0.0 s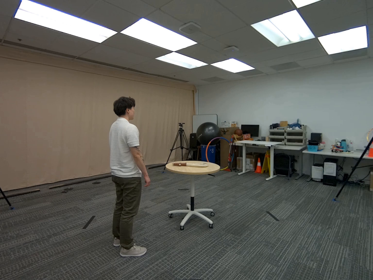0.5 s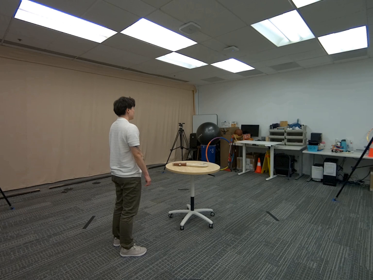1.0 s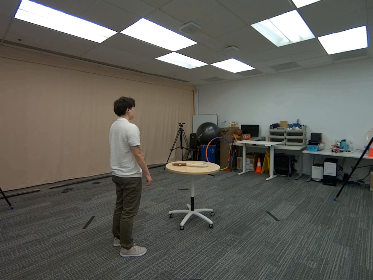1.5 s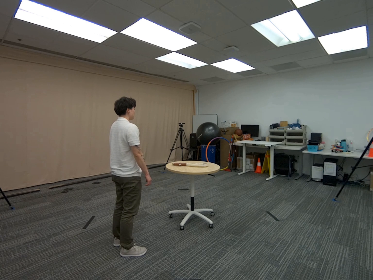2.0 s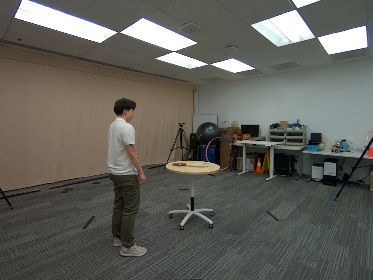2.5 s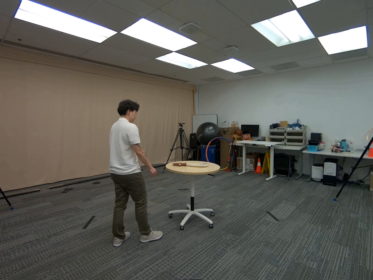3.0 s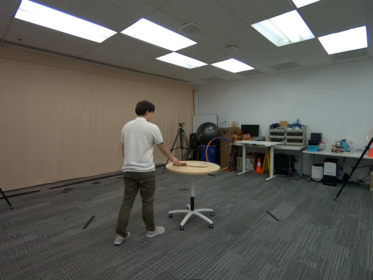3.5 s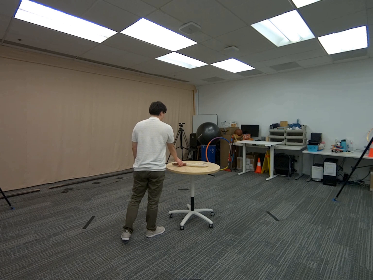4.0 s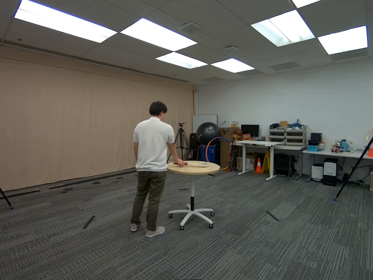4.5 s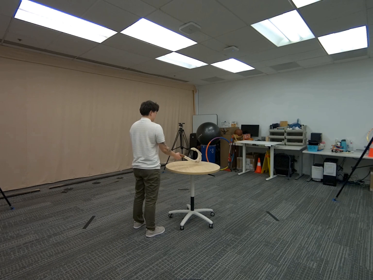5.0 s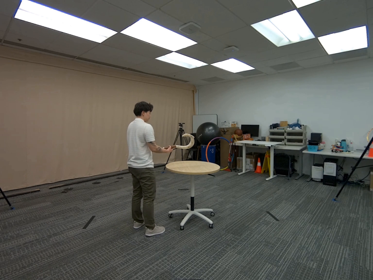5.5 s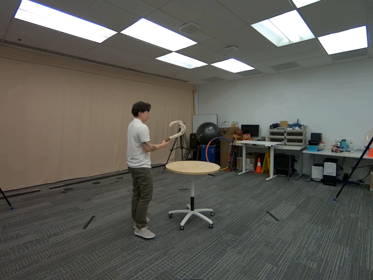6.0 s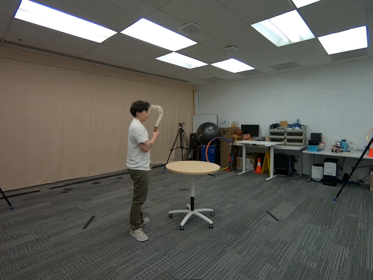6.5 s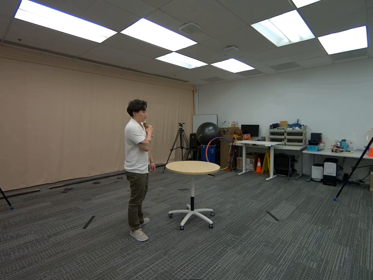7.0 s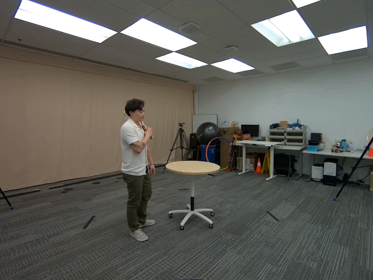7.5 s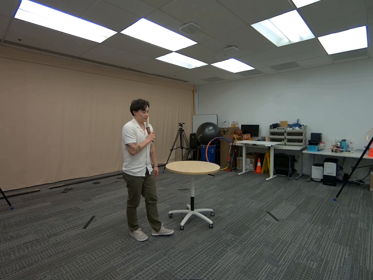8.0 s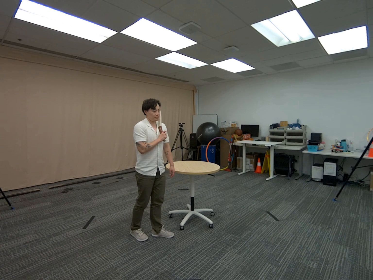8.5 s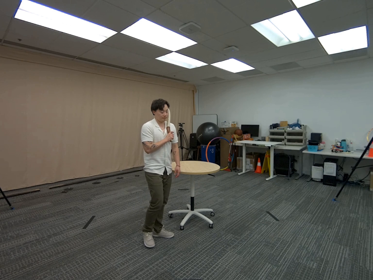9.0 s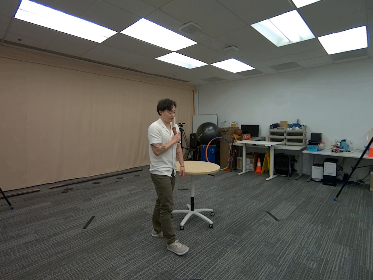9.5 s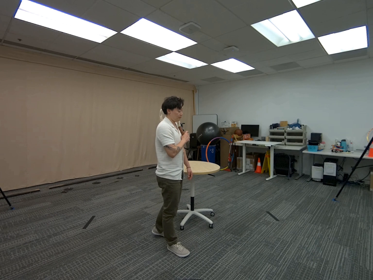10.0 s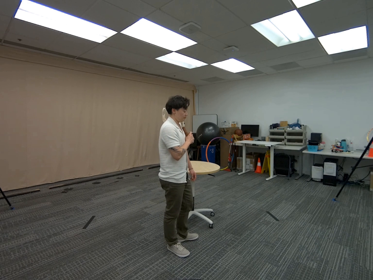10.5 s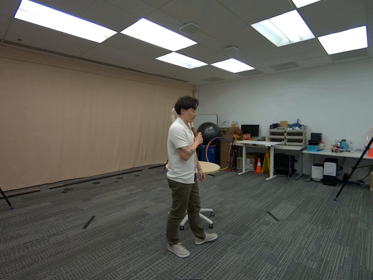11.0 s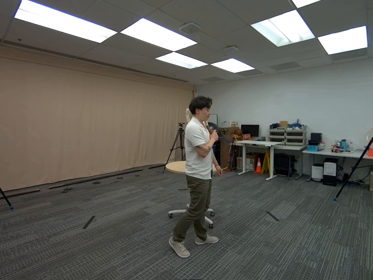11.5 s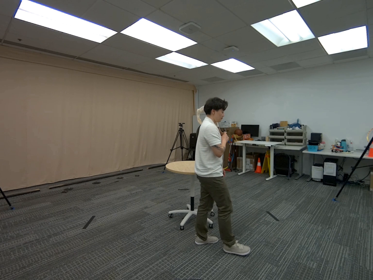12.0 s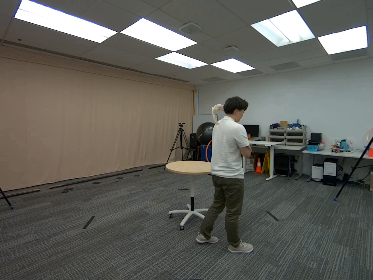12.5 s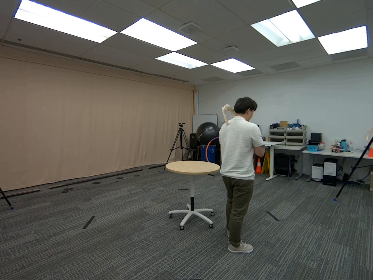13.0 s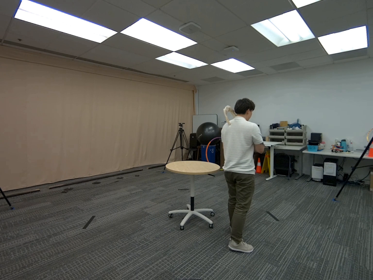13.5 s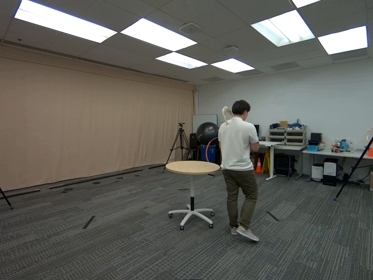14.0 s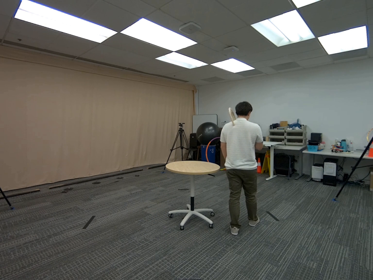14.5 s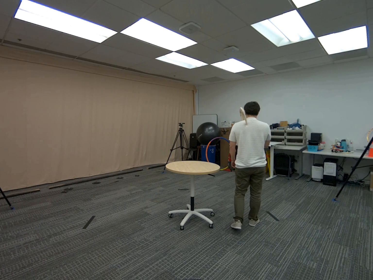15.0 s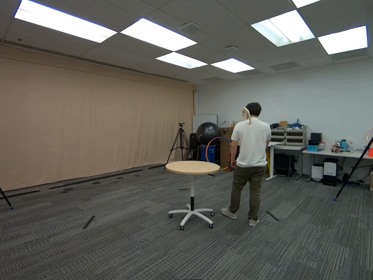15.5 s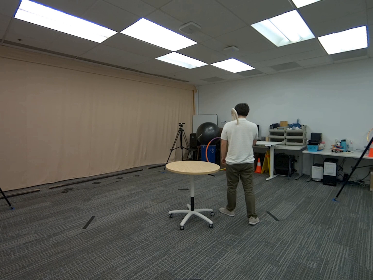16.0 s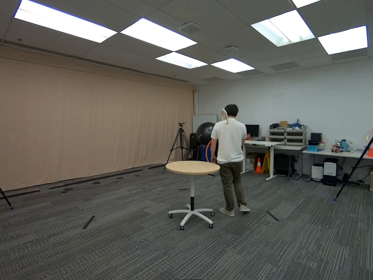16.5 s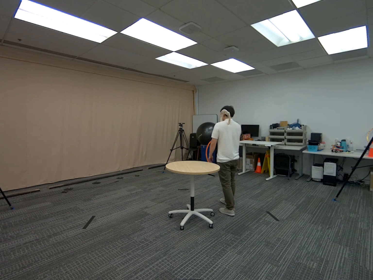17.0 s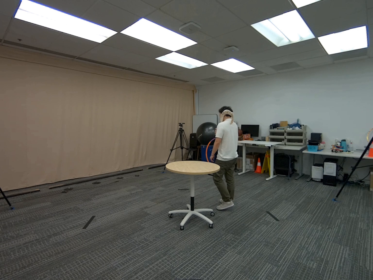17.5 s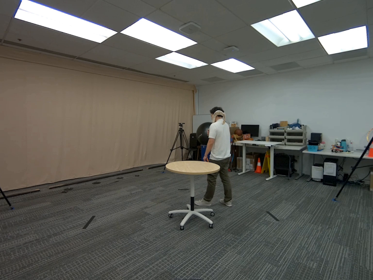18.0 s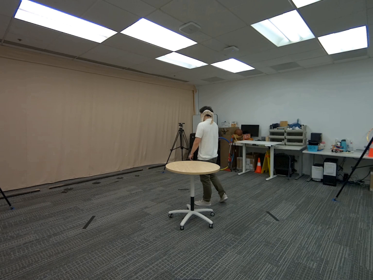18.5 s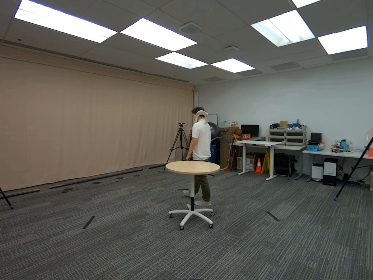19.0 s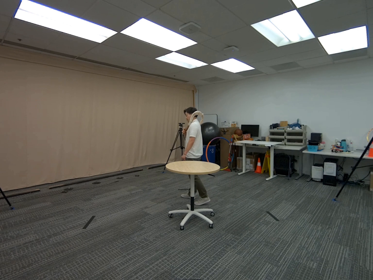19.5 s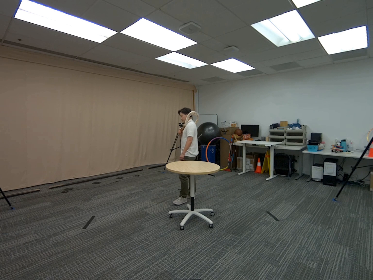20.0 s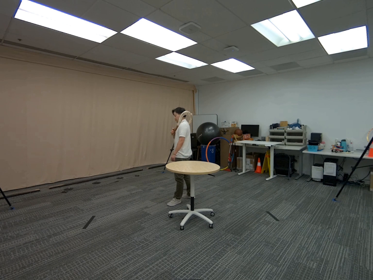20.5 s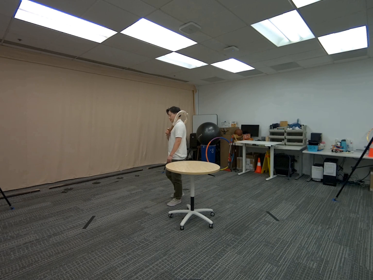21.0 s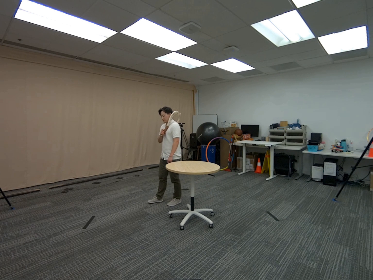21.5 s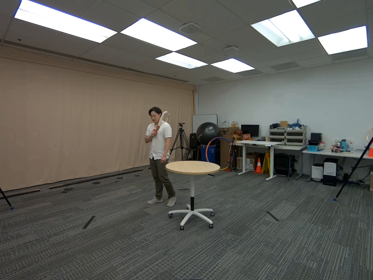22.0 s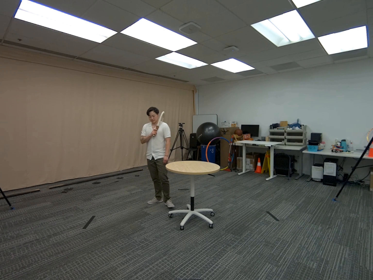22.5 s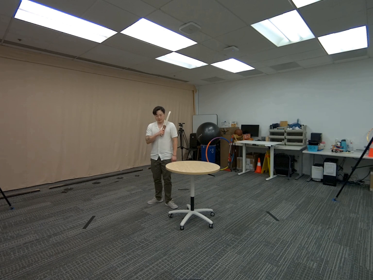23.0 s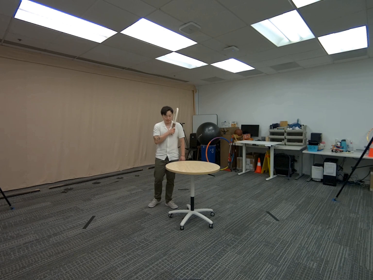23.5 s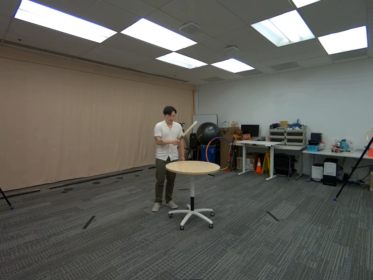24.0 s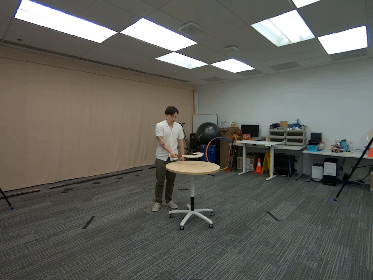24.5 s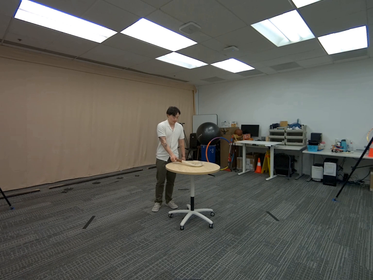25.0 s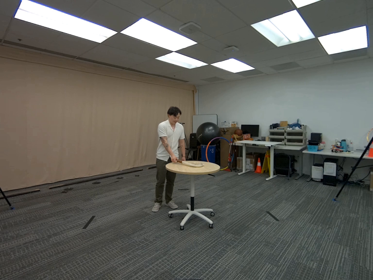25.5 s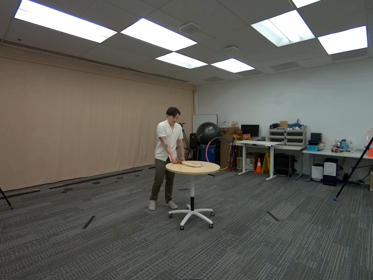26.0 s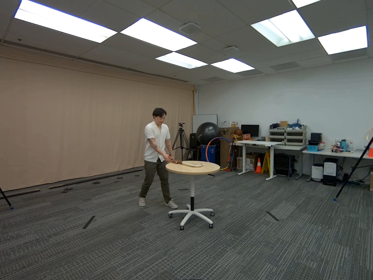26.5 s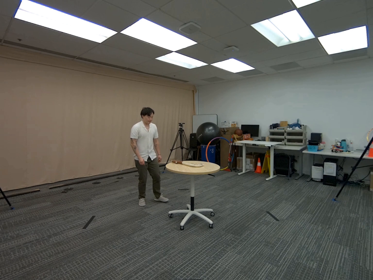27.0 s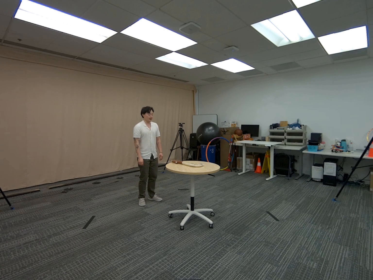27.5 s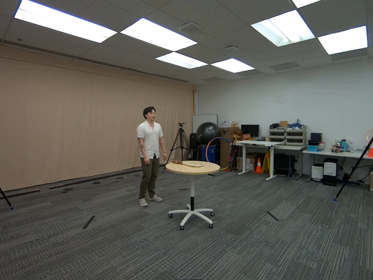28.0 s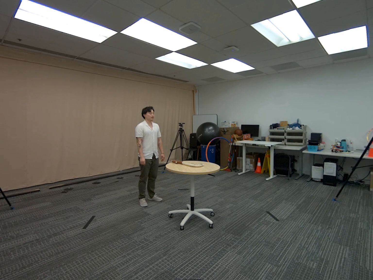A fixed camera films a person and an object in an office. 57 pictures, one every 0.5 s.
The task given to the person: Walk toward the round table where the Big Fish Hook is resting. Pick up the hook from the round table and position the curved section over your shoulder, allowing it to rest on your shoulder while you hold it with one hand. Walk around the round table one full lap. Remove the hook from your shoulder and place it on the table.
